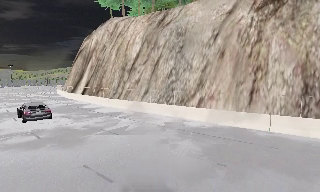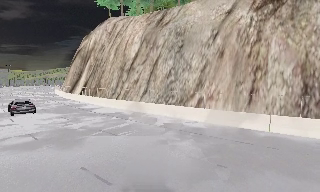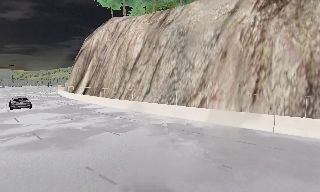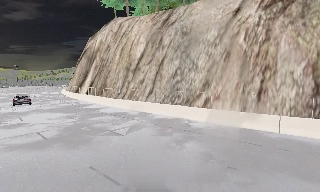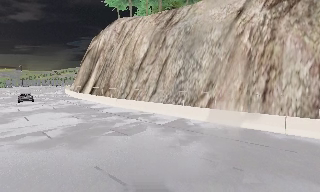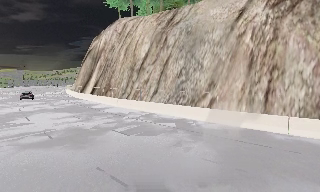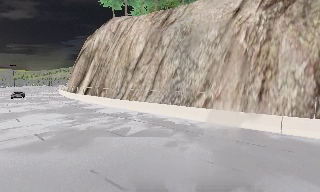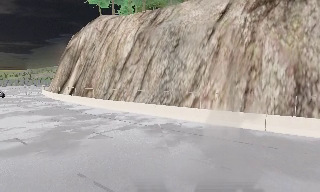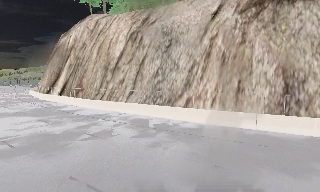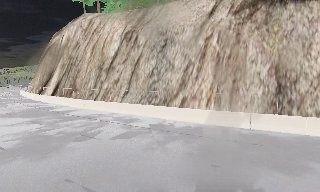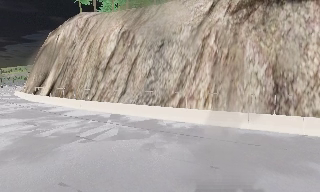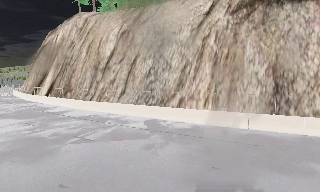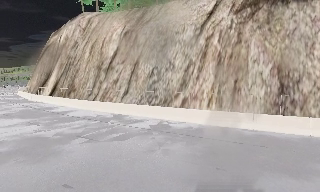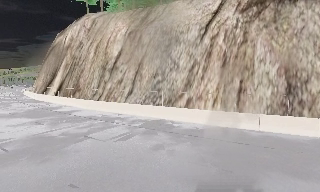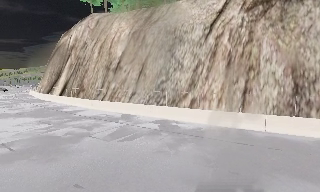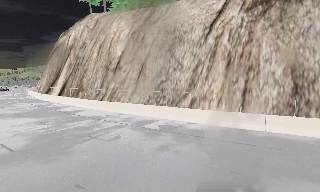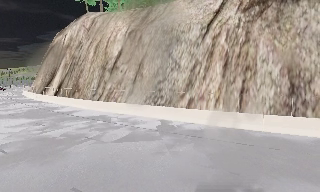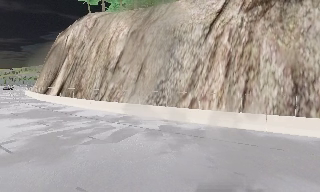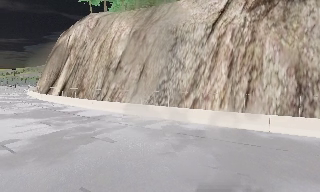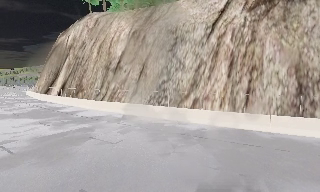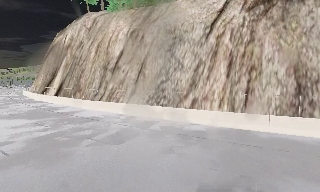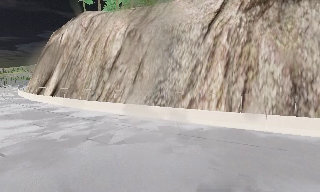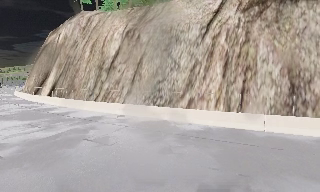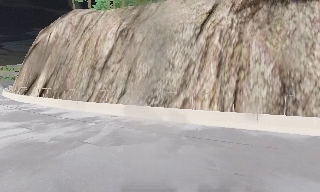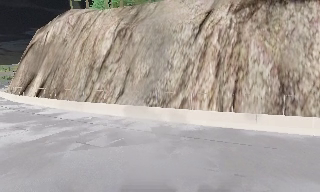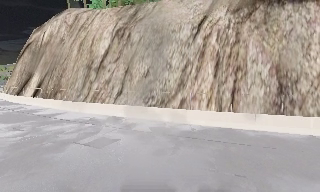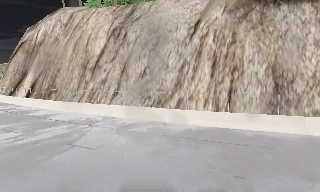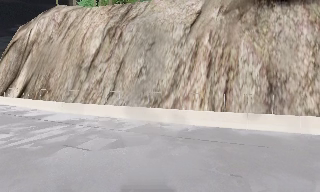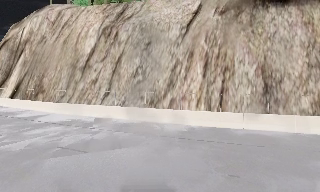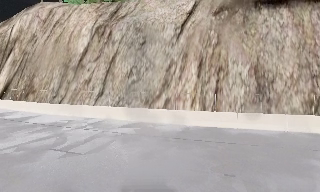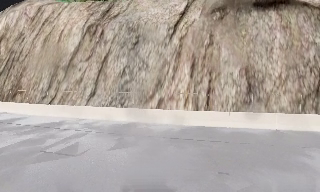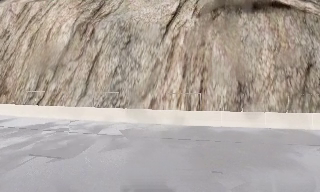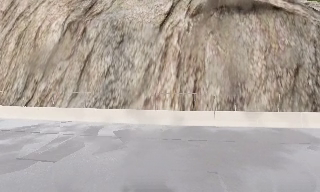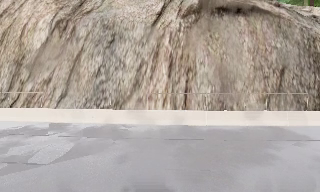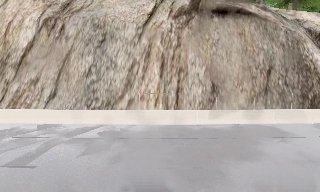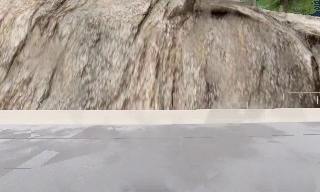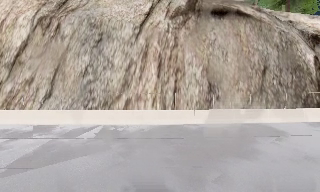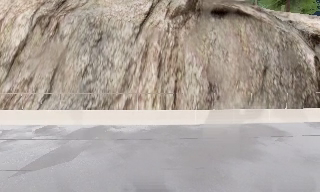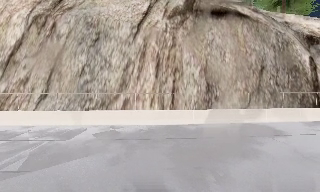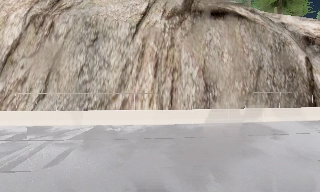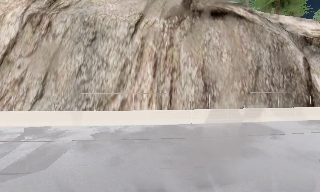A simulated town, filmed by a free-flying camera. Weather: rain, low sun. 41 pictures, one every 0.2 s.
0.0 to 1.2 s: The camera shifts only a little, or ends up much as it began.
1.2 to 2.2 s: The camera pans to its right, which is clockwise from overhead, by about 10 degrees.
2.2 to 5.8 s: The camera pans to its right, which is clockwise from overhead, by about 10 degrees. It travels to its left and forward, about 2 m.
5.8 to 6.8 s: The camera swings to its right by about 15 degrees, and the scene slides to the left.
6.8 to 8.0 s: The camera travels to its left, about 0.5 m.
The film runs forward here.
